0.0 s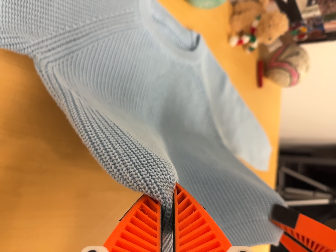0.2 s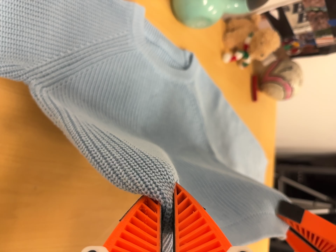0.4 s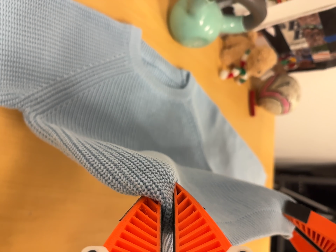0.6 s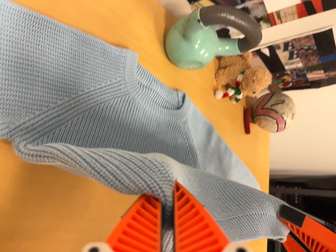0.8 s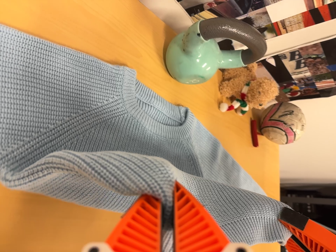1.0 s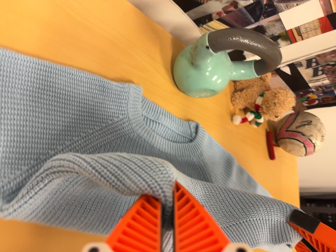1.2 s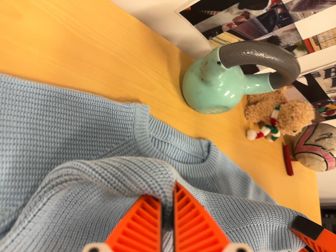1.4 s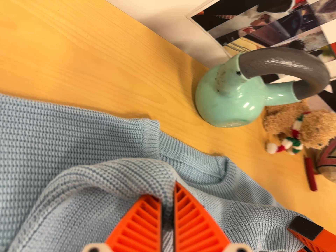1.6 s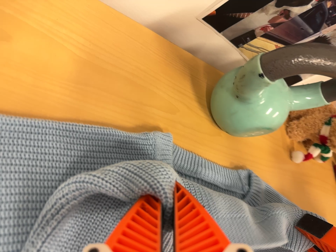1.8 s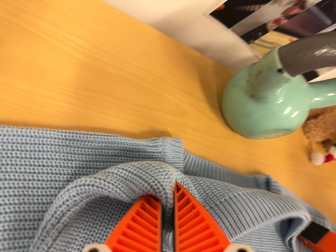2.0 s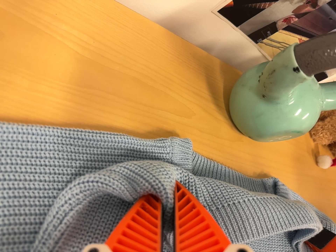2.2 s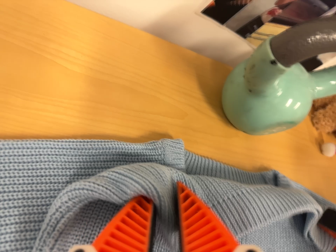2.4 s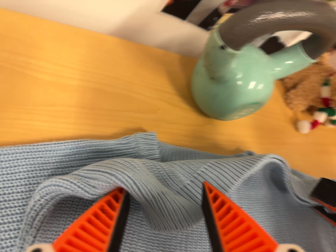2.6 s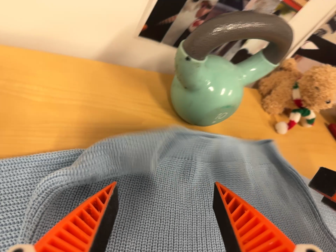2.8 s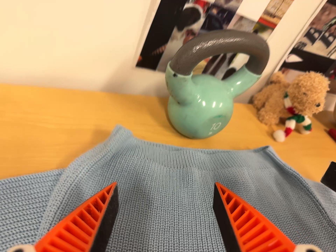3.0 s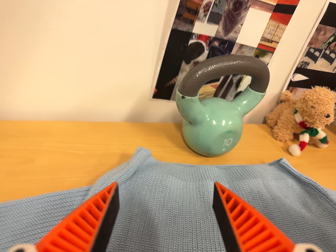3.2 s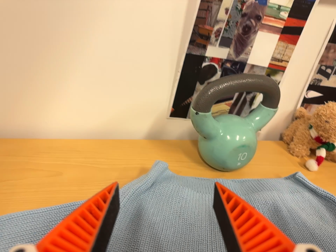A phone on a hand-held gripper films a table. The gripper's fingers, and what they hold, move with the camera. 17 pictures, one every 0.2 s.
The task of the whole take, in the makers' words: fold up.
0.0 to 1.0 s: The camera travels toward the top of its view and forward, about 12 cm, so close, fixed things drift downward. Its aim tips toward the top of its view by about 10 degrees, and the scene shifts downward.
1.0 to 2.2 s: The scene slides to the right, as the camera pans about 10 degrees to its left. It travels forward, about 12 cm, so what stands in front looms larger. It rolls about its line of sight by about 10 degrees, and the scene rotates counterclockwise.
2.2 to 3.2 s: The camera pans to its left by about 15 degrees. It travels backward, toward the bottom of its view and to its right, about 20 cm. Its aim tips toward the top of its view by about 30 degrees. It rolls about its line of sight by about 25 degrees, and the scene rotates counterclockwise.
The film runs forward here.
